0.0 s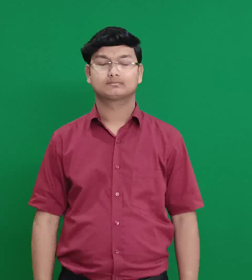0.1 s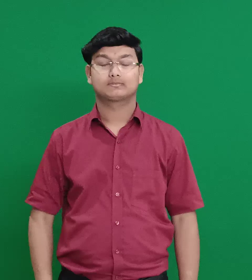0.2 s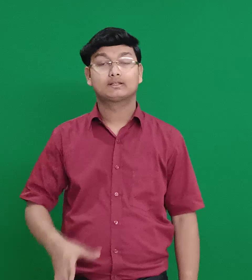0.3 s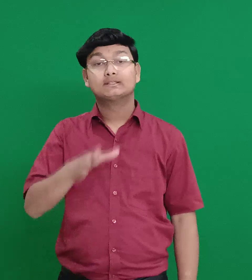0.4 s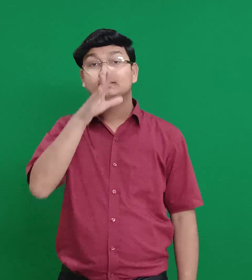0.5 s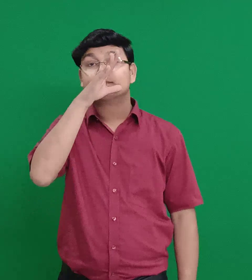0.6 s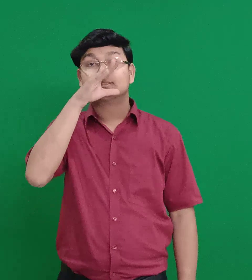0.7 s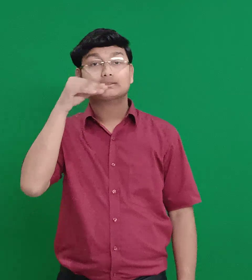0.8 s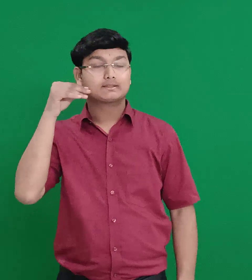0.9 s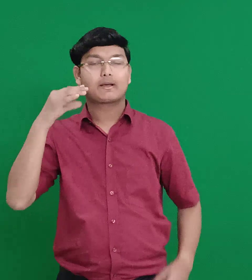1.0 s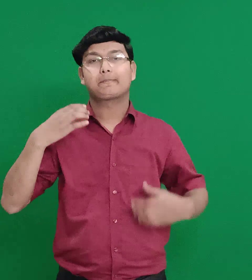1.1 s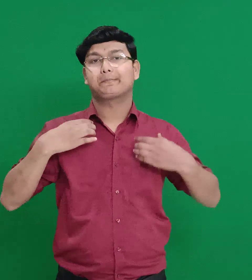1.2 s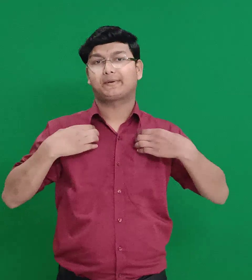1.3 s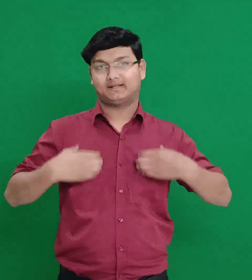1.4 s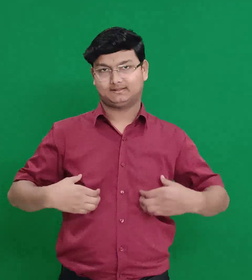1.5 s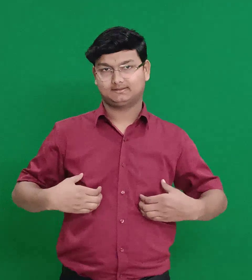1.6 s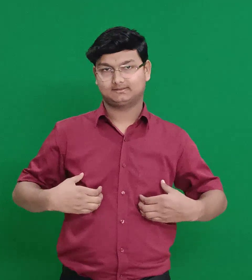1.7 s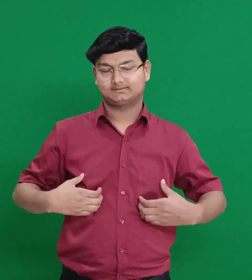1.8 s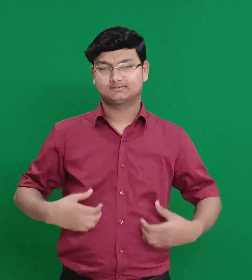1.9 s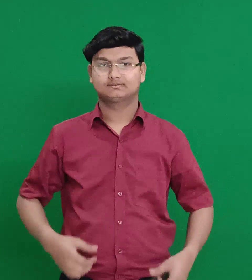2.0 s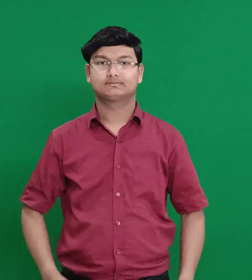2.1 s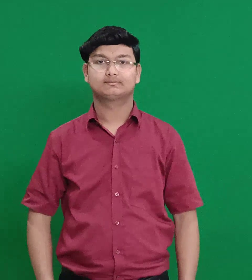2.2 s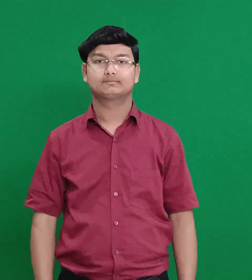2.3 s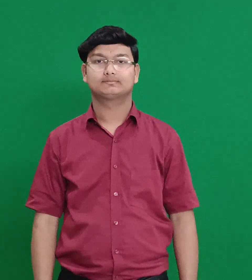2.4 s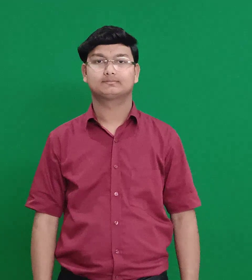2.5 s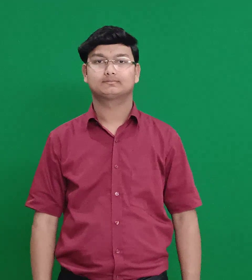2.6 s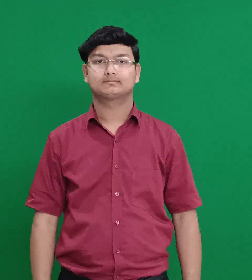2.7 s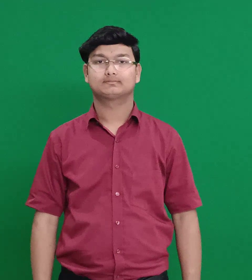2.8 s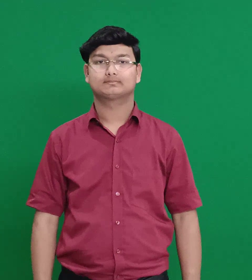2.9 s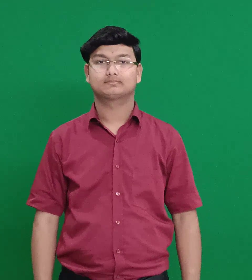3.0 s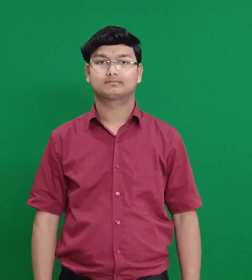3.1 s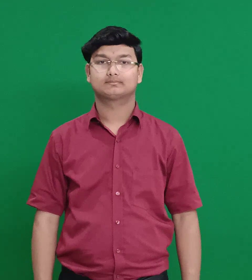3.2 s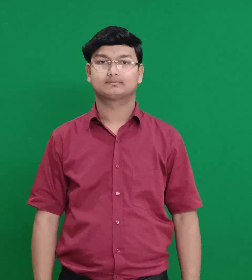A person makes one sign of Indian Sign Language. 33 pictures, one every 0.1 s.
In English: zechariah priest
